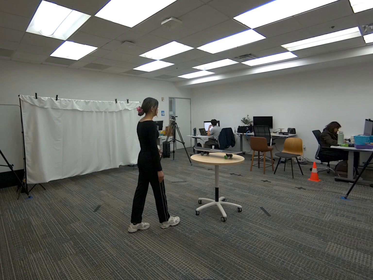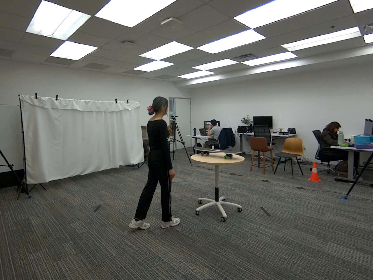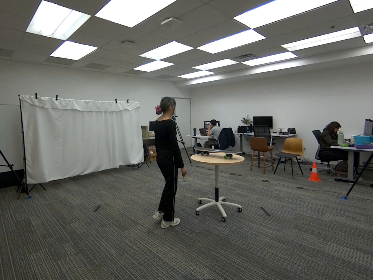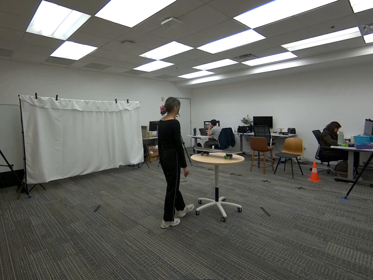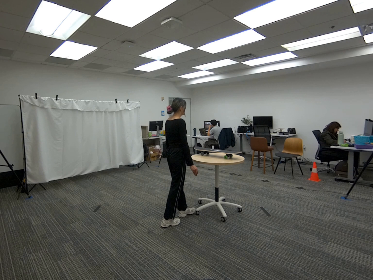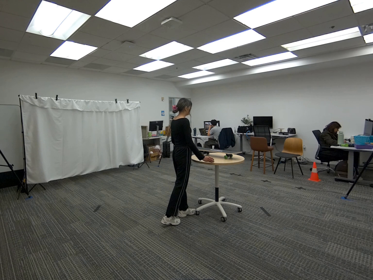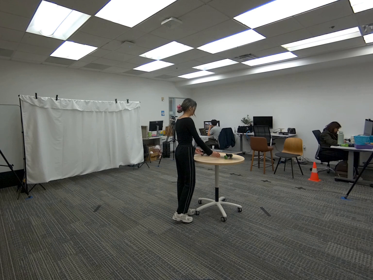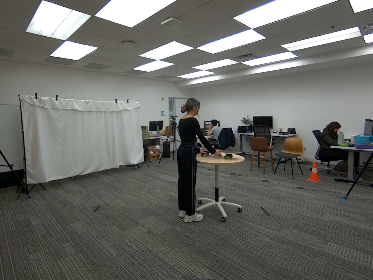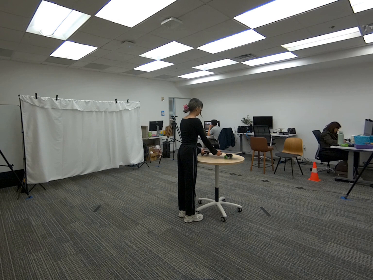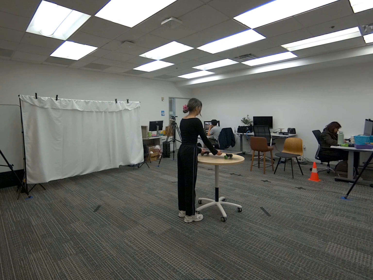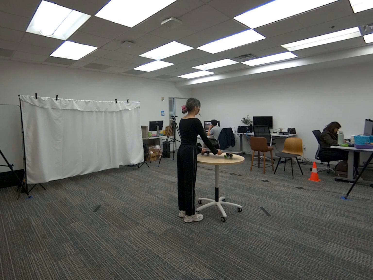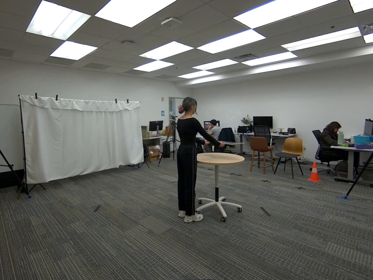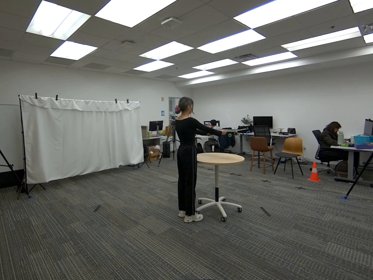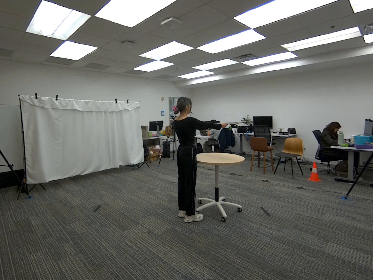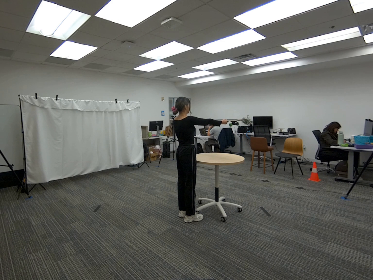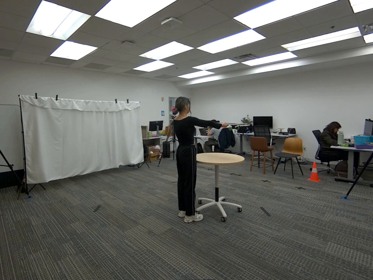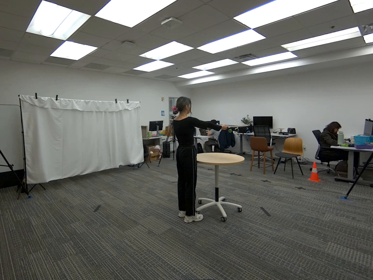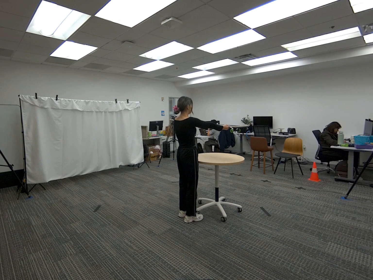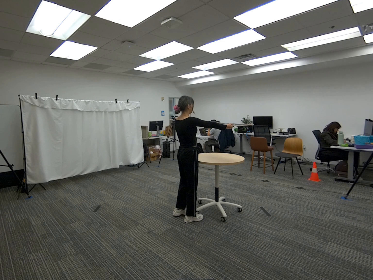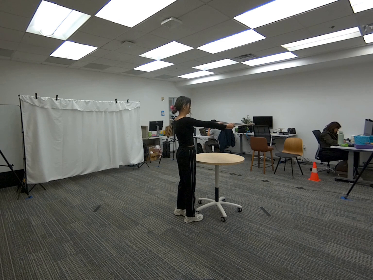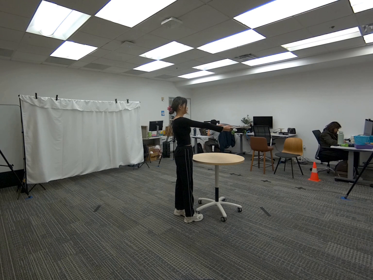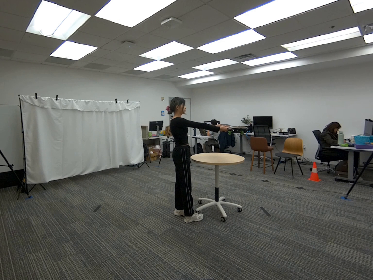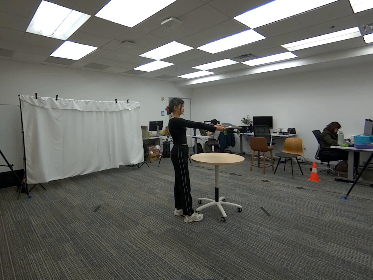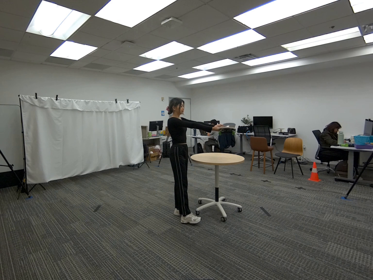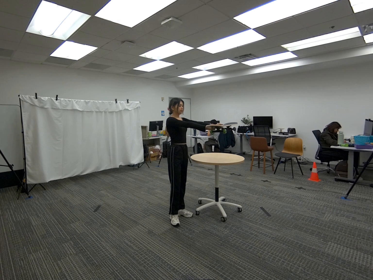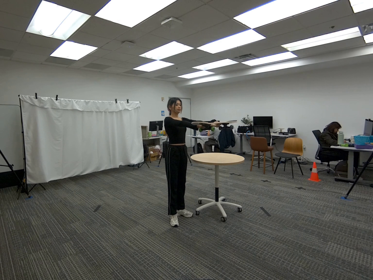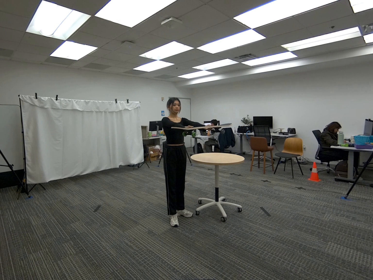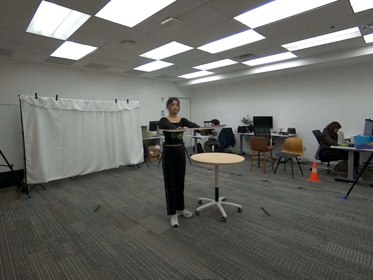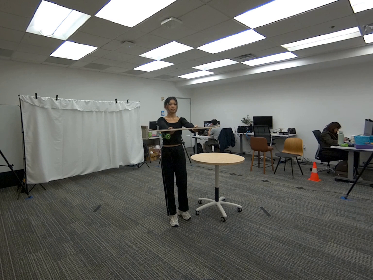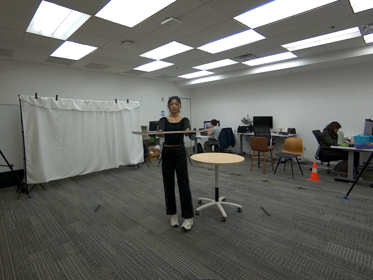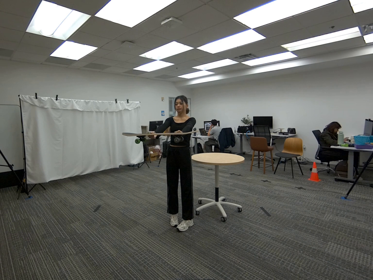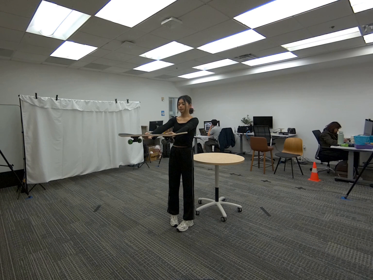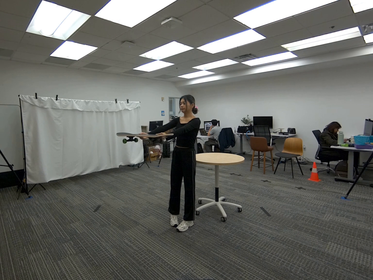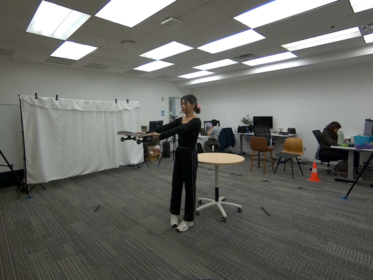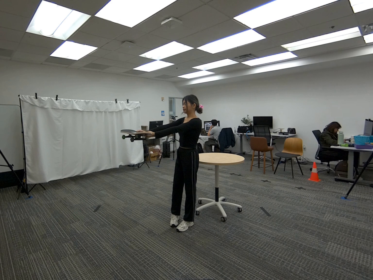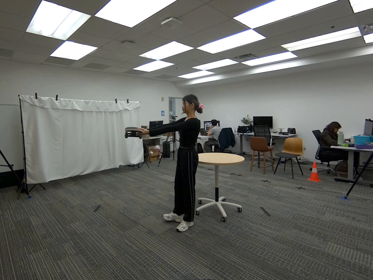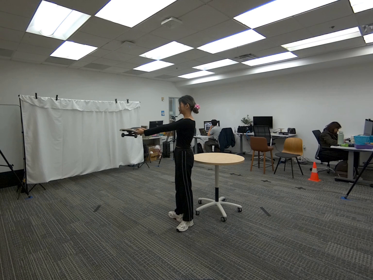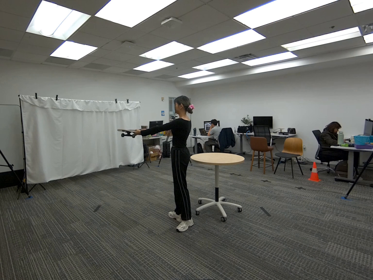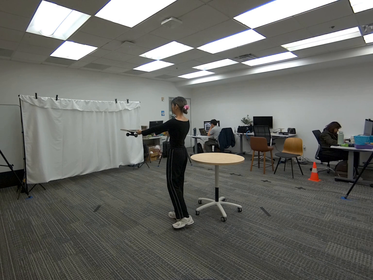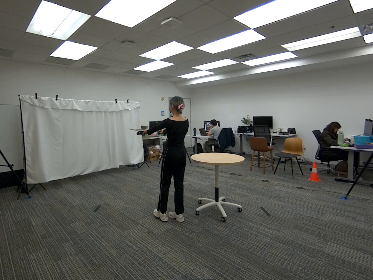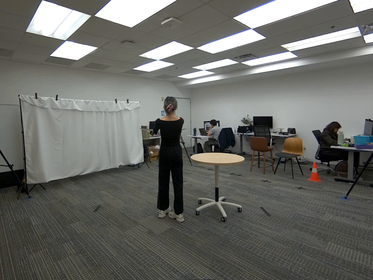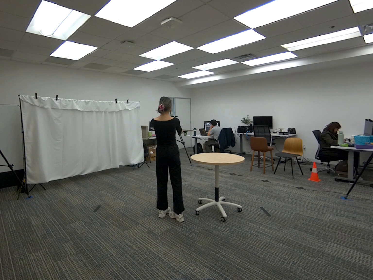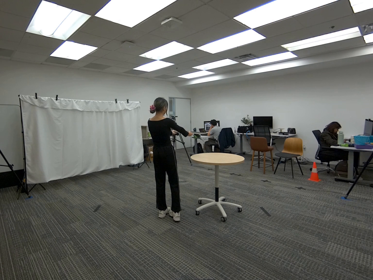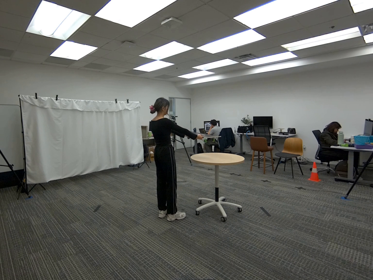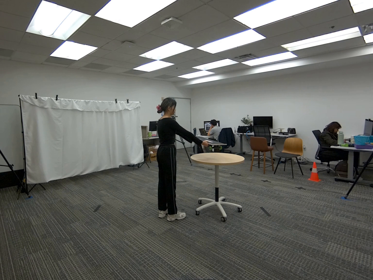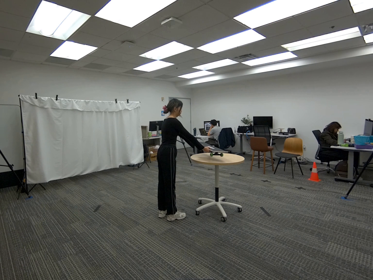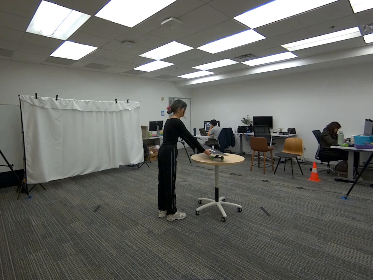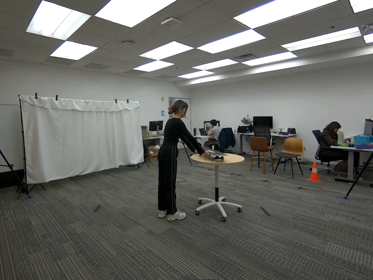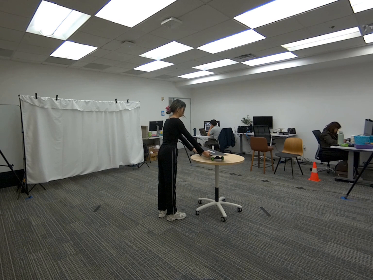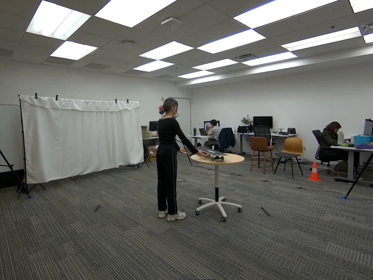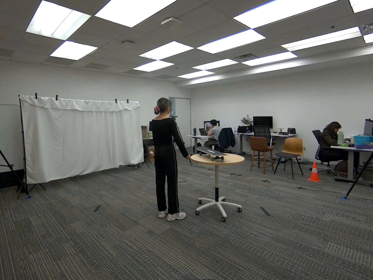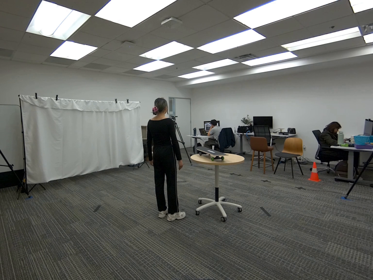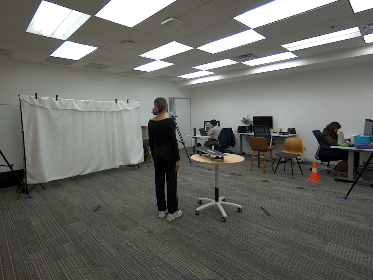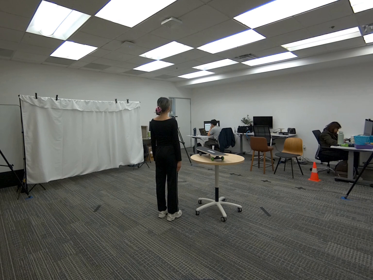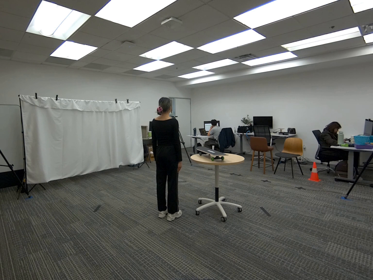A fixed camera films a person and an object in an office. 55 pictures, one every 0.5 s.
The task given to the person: Walk to the skateboard on the ground. Pick up the skateboard with both hands and place the skateboard on the round table.
